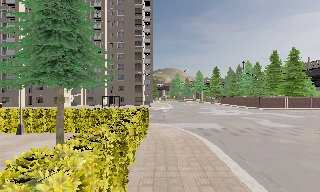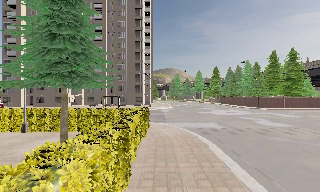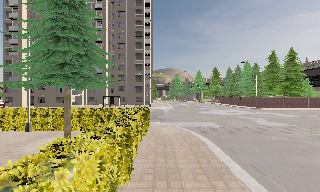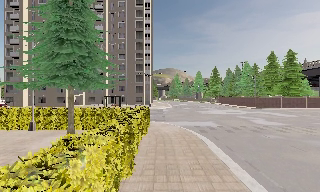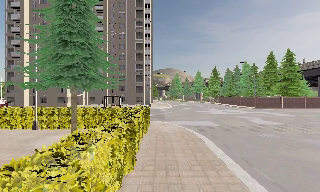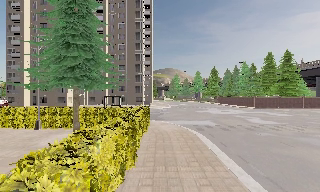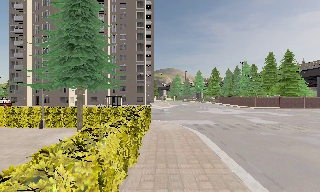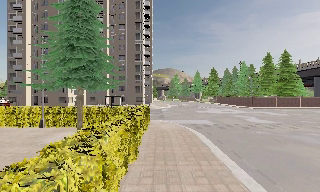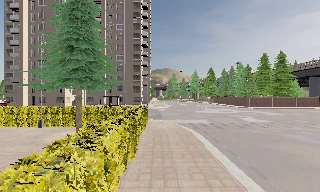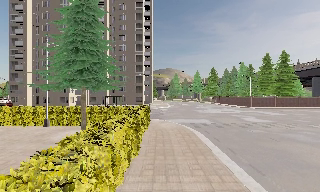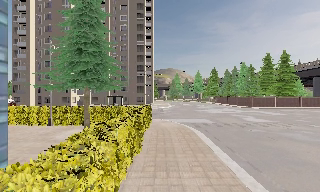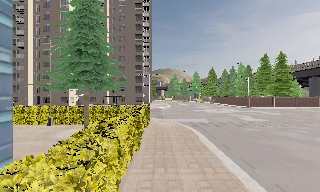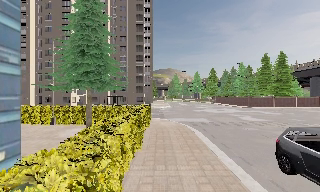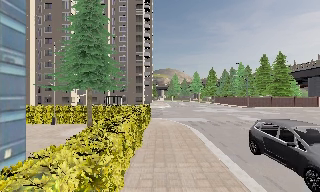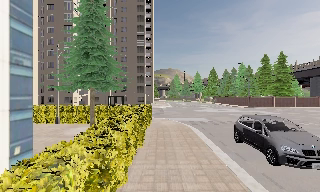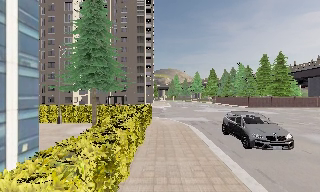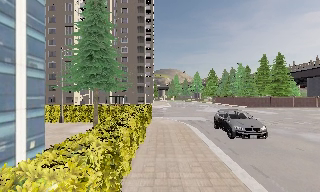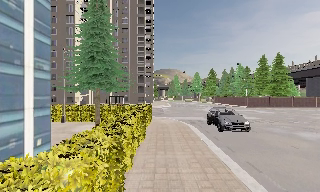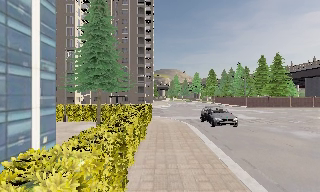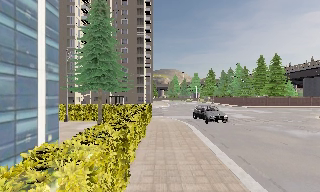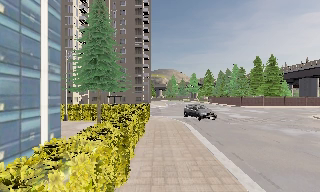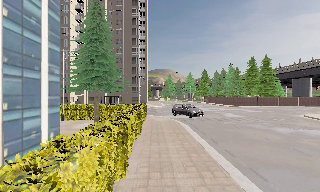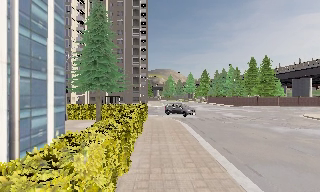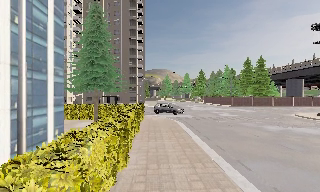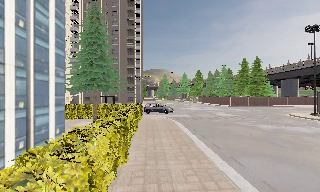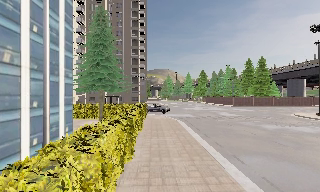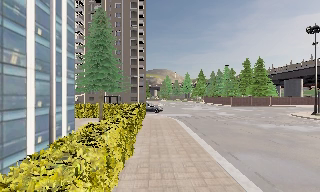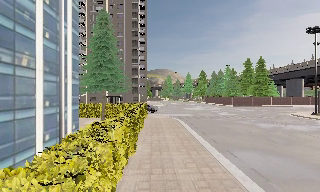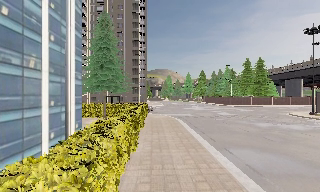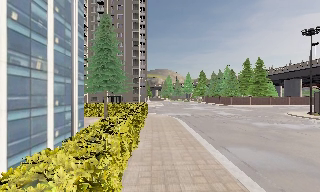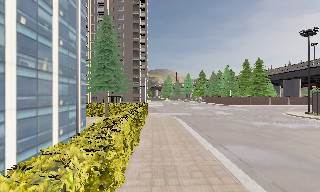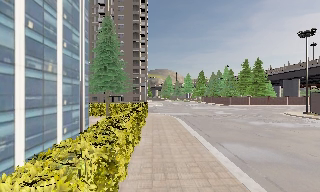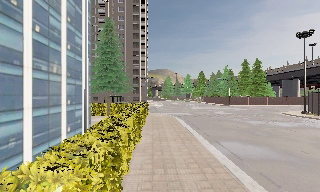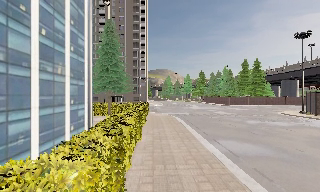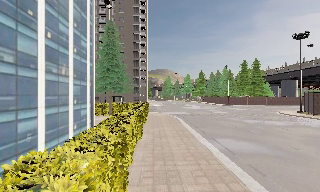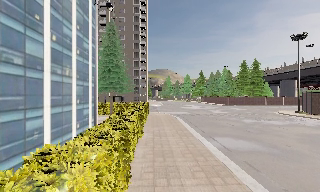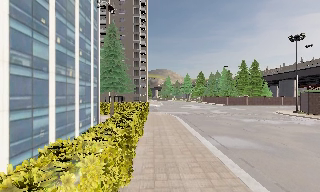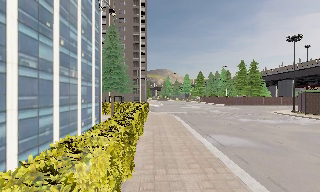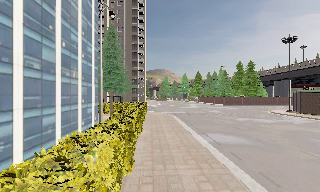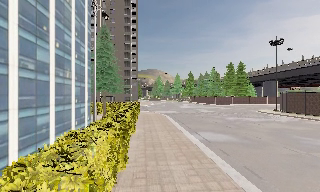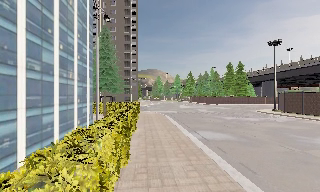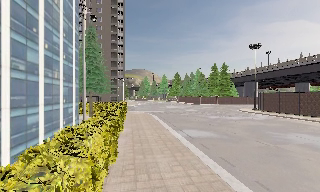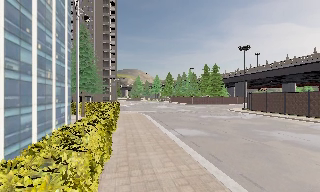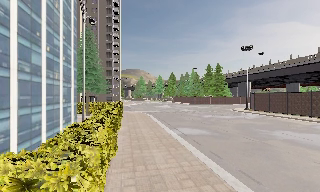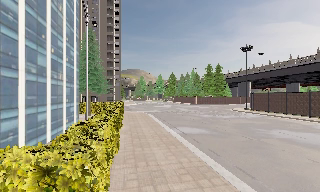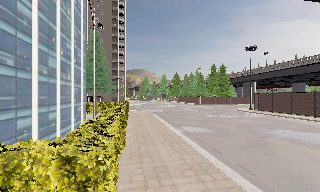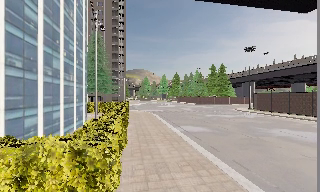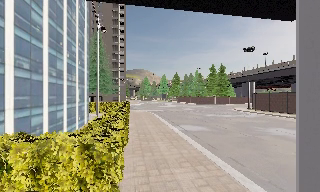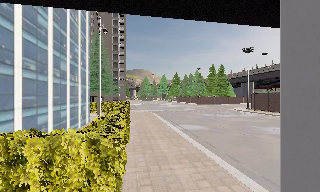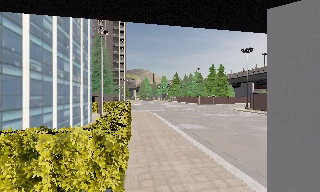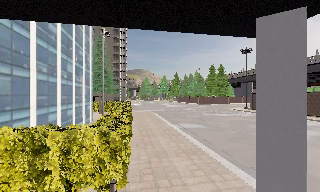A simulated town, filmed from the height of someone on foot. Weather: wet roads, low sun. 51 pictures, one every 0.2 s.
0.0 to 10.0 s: The scene slides to the left, as the camera pans about 10 degrees to its right. It travels backward, about 16 m, so what stands in front gets smaller.
The film runs backward here.
